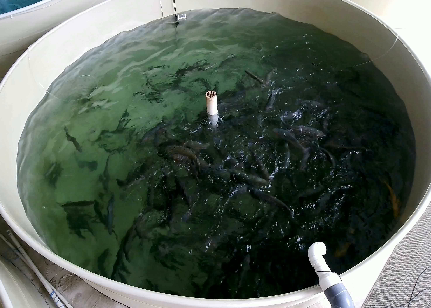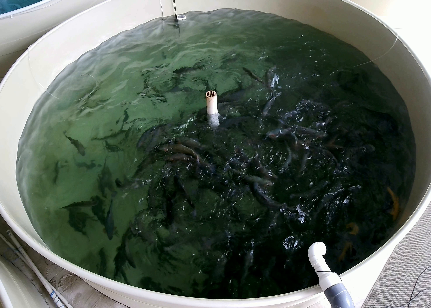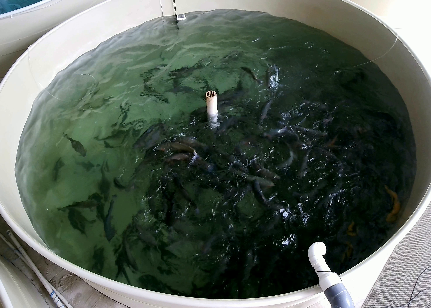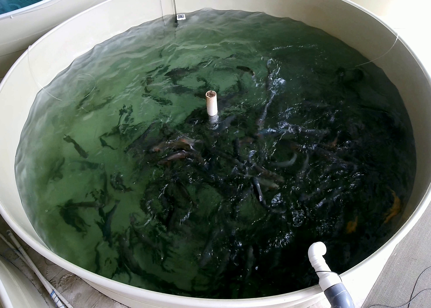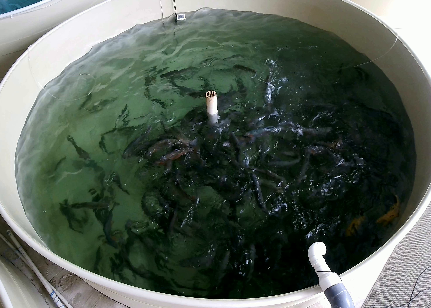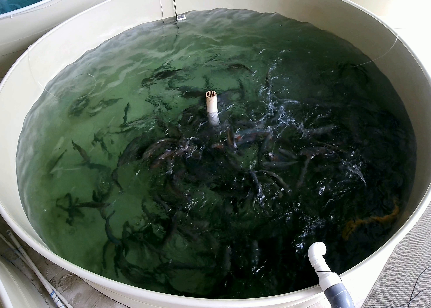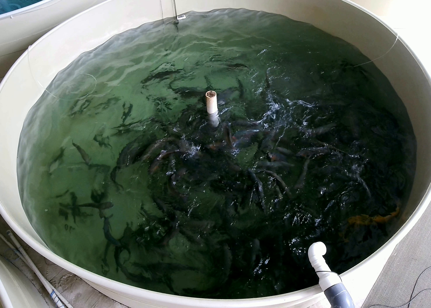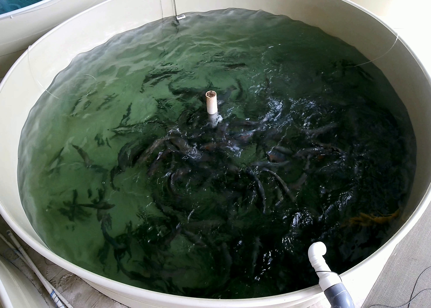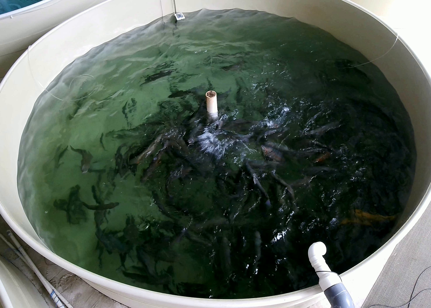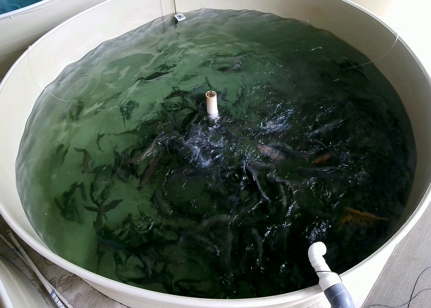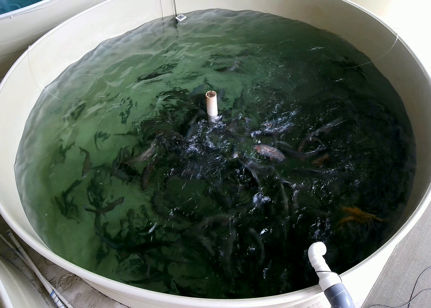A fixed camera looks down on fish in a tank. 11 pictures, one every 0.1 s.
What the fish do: Weak feeding.
